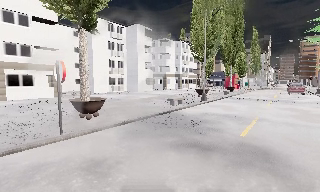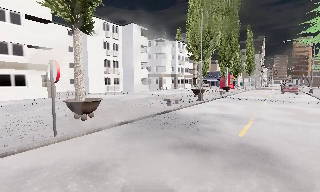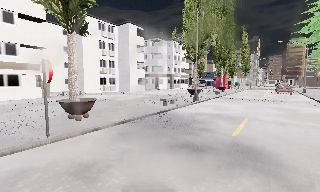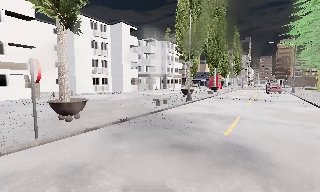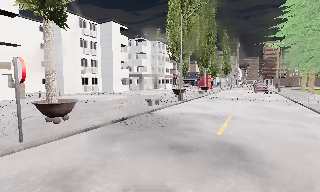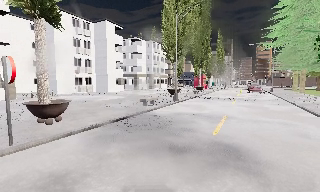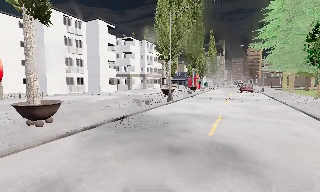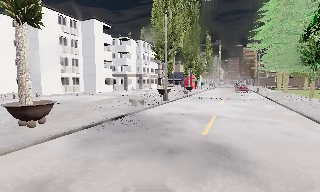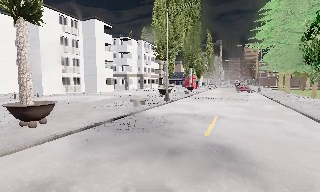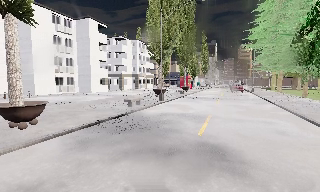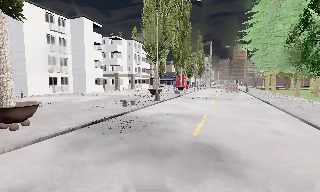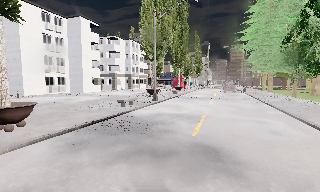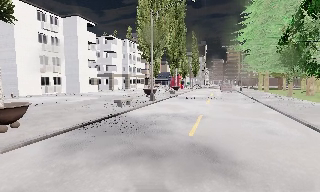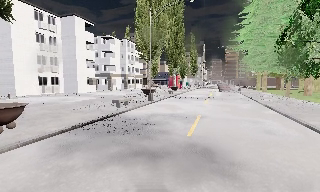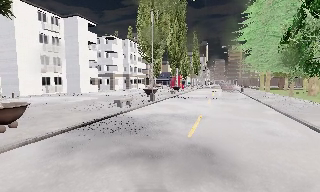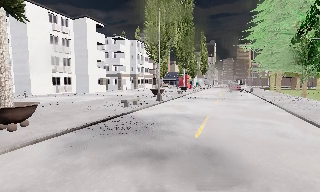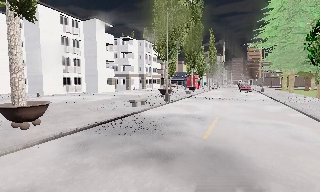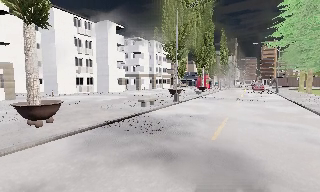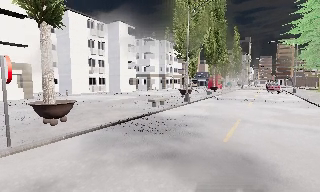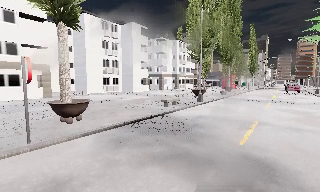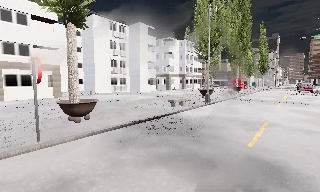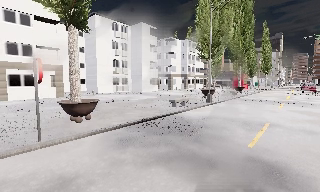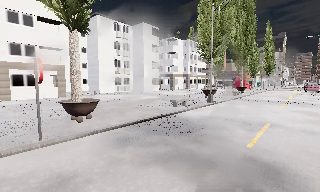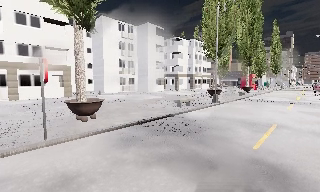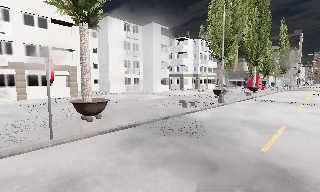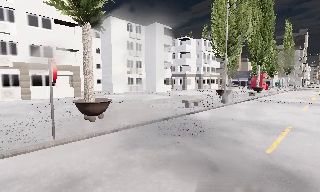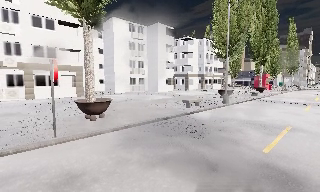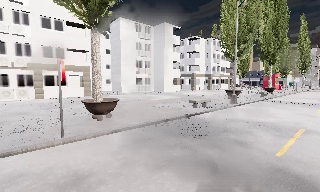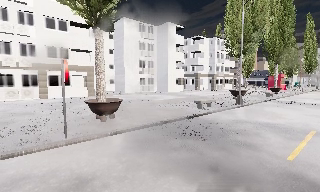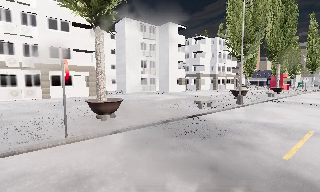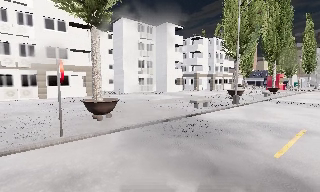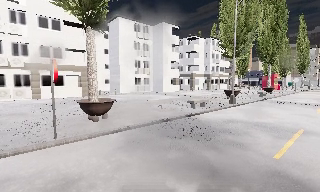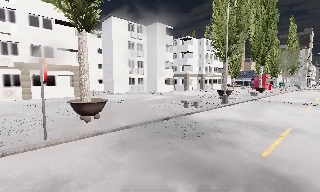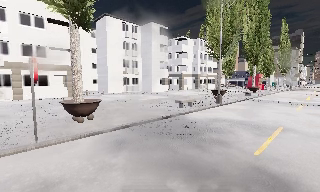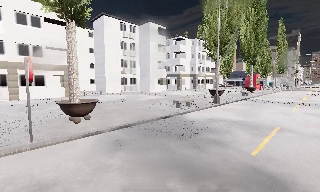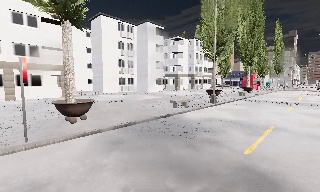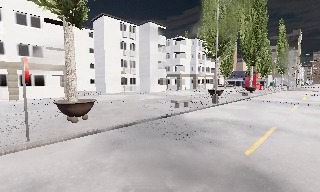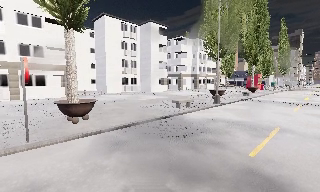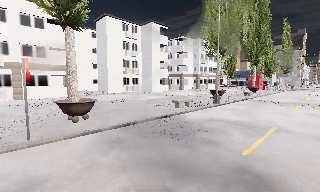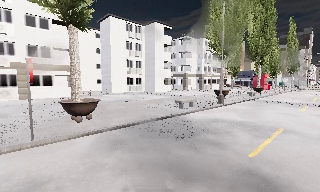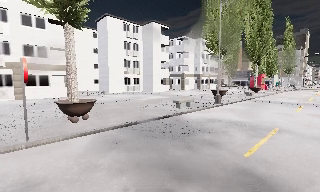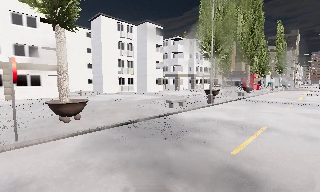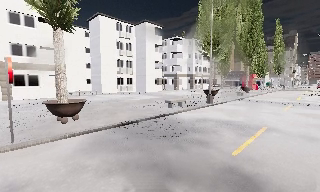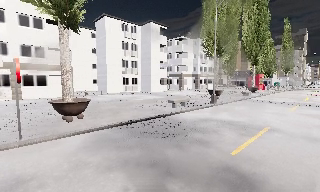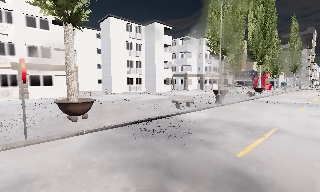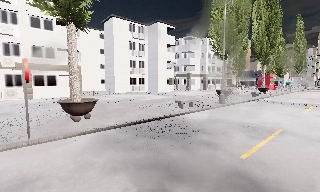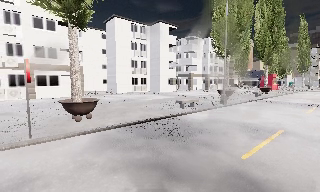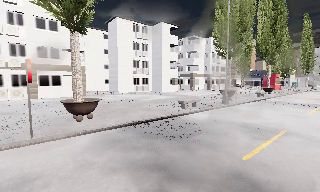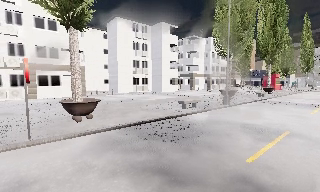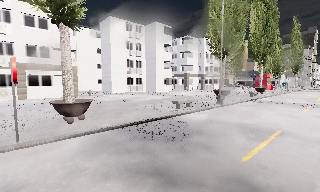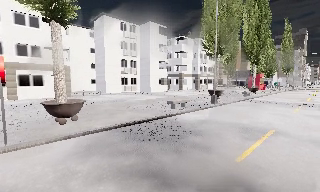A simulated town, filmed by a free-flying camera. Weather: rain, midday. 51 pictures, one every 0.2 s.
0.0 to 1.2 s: The scene slides to the left, as the camera pans about 15 degrees to its right.
1.2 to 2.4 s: The camera shifts only a little, or ends up much as it began.
2.4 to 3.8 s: The scene slides to the right, as the camera pans about 20 degrees to its left.
3.8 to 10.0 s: The camera travels to its right and forward, about 1.5 m.
The film runs forward here.
